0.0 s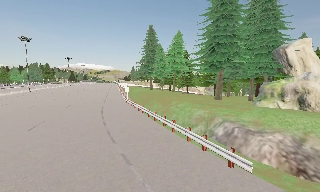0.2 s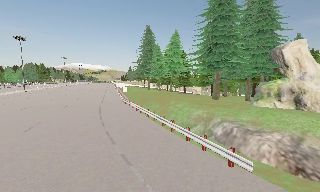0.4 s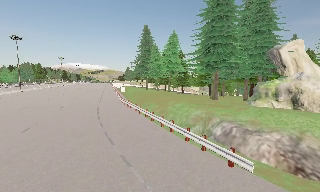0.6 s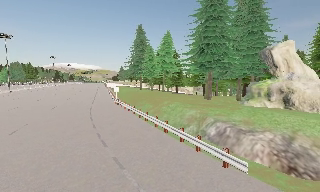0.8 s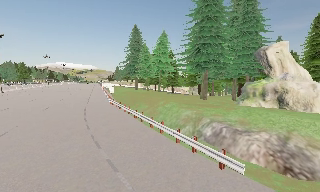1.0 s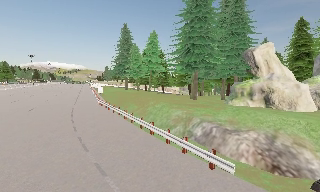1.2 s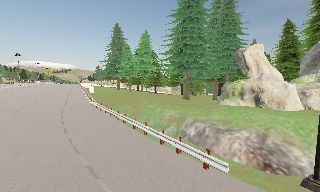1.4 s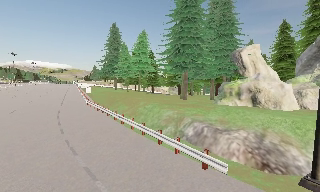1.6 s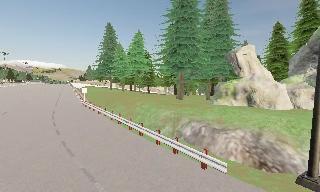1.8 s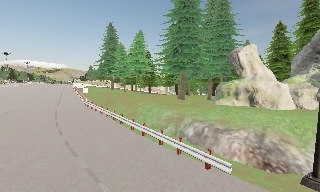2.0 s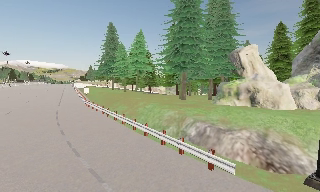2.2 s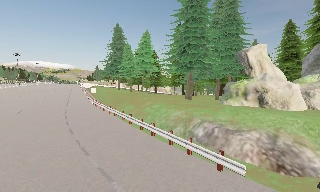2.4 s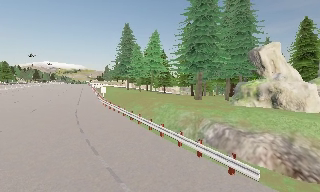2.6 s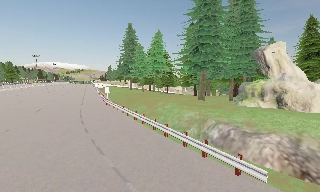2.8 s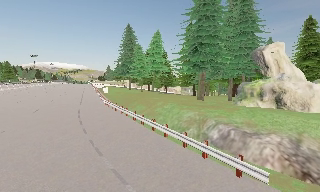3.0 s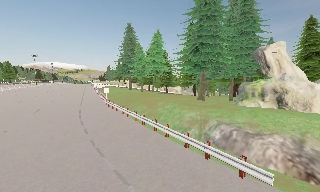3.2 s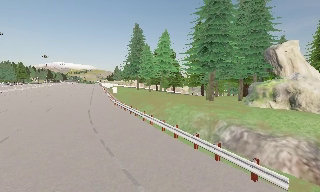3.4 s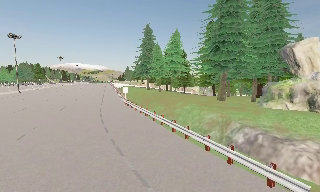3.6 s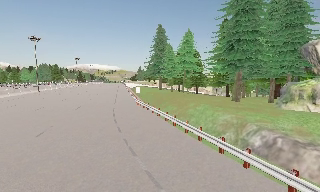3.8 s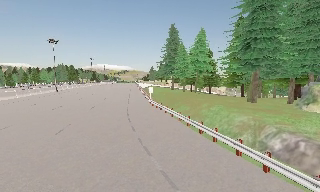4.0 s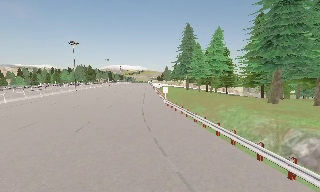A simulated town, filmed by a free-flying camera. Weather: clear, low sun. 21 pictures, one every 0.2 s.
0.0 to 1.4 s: The scene slides to the left, as the camera pans about 15 degrees to its right. It travels forward, about 0.5 m, so what stands in front looms larger.
1.4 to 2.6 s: The camera travels to its left, about 0.5 m, so close, fixed things drift to the right.
2.6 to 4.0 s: The camera pans to its left, which is counterclockwise from overhead, by about 20 degrees.
The film runs forward here.
